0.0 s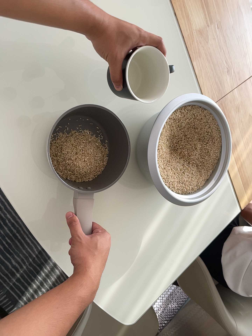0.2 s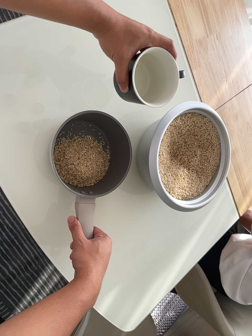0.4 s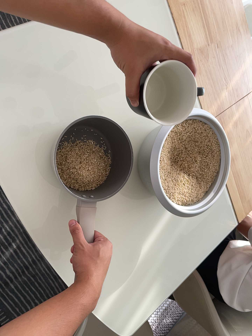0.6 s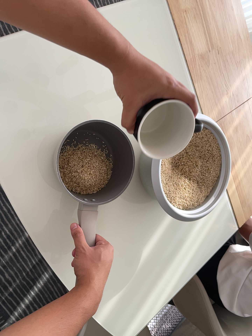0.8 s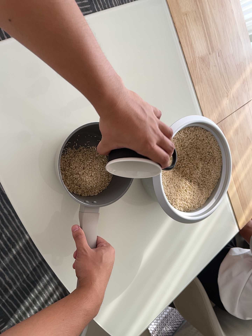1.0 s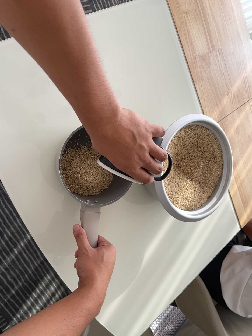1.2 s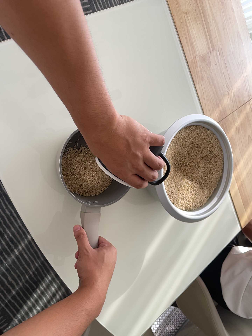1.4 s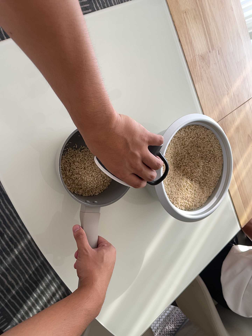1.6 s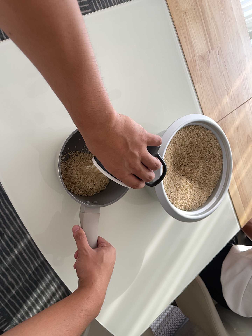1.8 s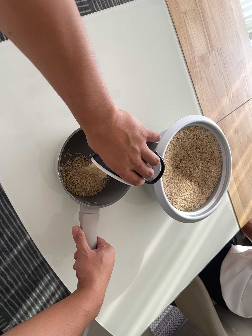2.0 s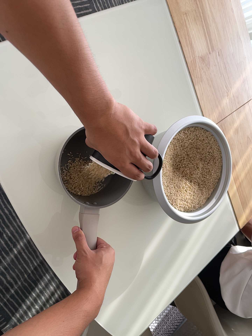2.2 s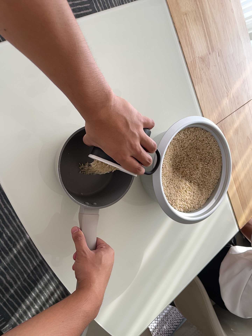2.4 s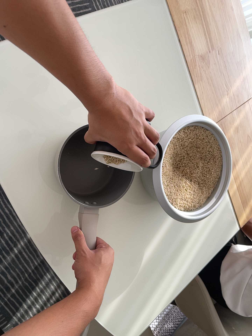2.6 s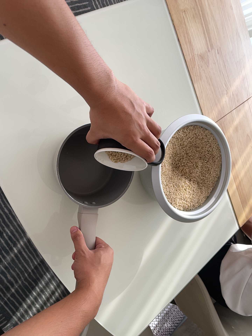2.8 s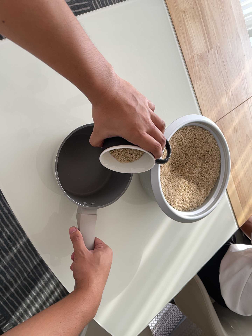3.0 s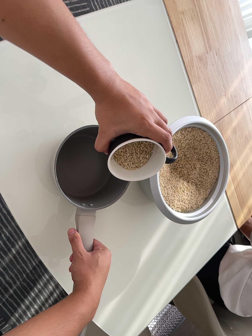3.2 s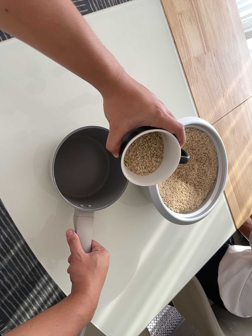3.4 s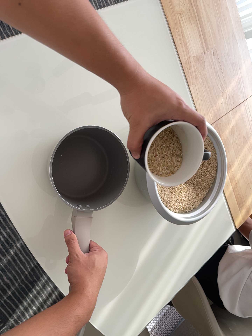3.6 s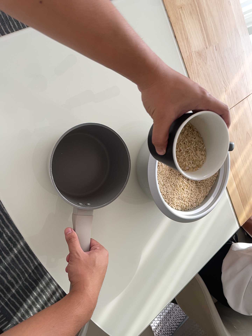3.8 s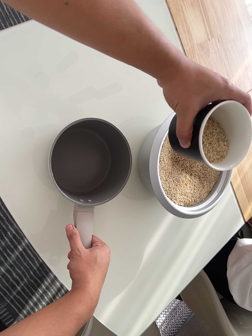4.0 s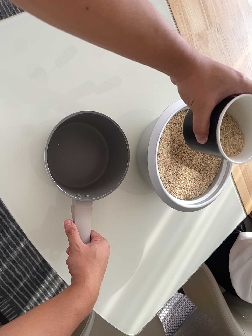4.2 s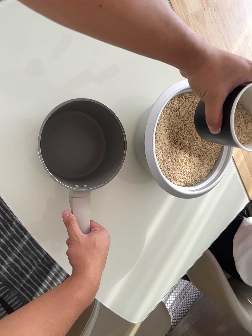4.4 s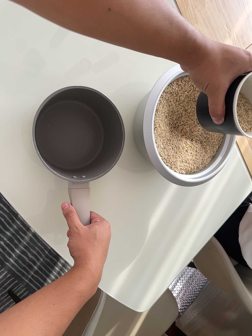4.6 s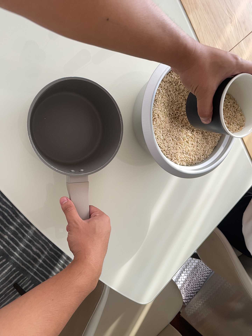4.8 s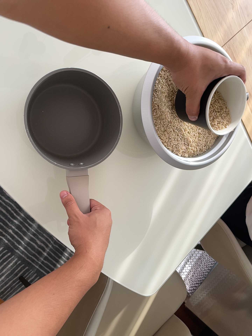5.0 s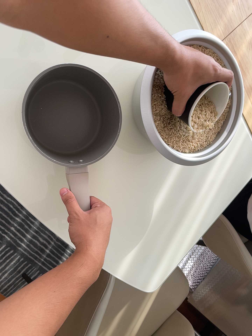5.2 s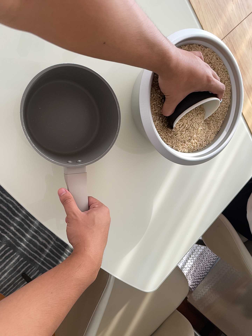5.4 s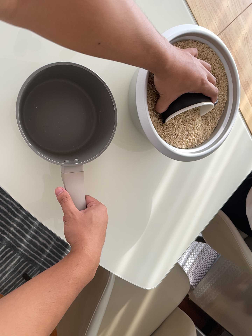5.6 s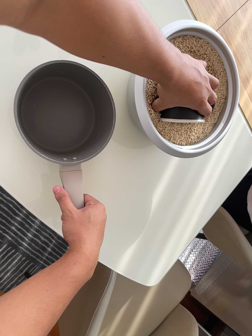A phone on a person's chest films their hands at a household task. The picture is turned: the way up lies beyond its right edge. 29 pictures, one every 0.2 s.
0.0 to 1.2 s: The camera shifts only a little, or ends up much as it began.
1.2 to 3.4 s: The camera keeps its place and its aim.
3.4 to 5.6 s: The camera travels forward and to its right, about 10 cm, so what stands in front looms larger. Its aim tips toward the bottom of its view by about 10 degrees, and the scene shifts upward. It rolls about its line of sight by about 10 degrees, and the scene rotates counterclockwise.
The film runs backward here.
